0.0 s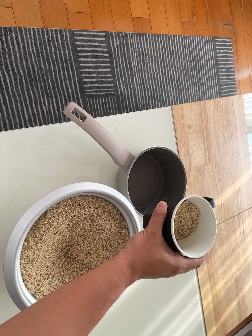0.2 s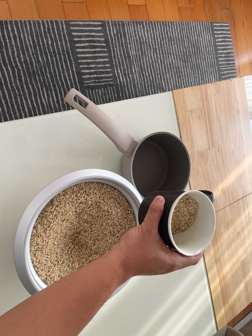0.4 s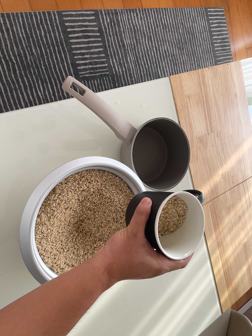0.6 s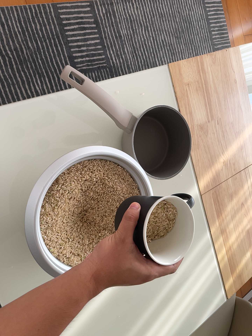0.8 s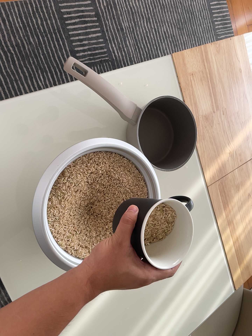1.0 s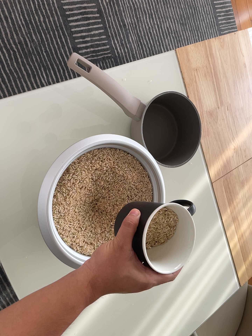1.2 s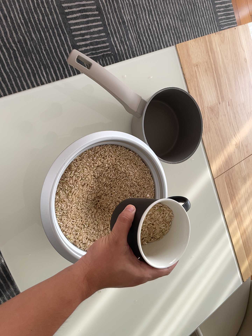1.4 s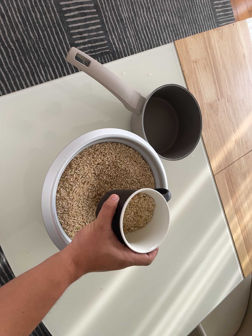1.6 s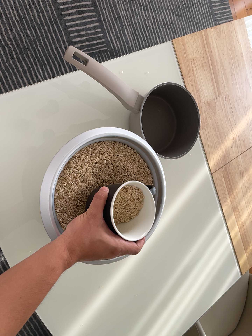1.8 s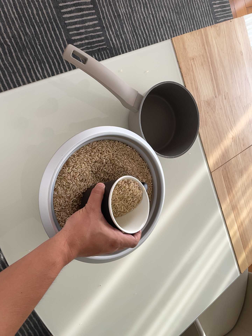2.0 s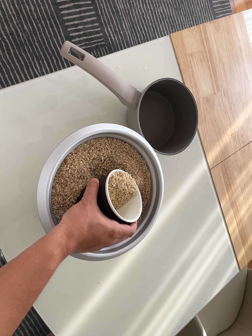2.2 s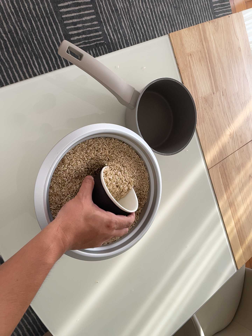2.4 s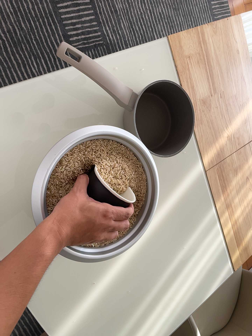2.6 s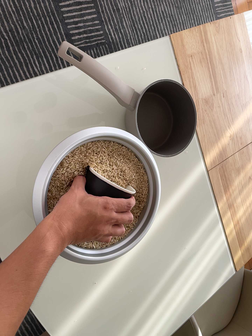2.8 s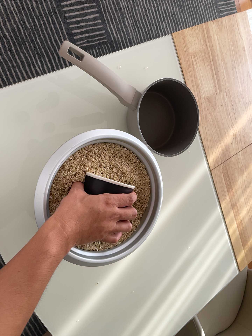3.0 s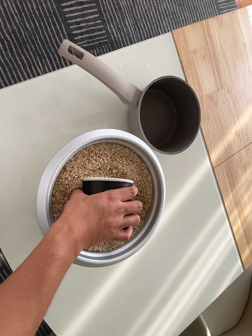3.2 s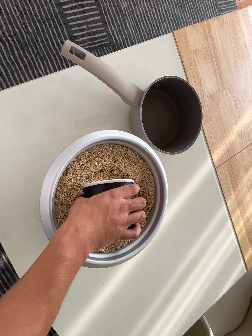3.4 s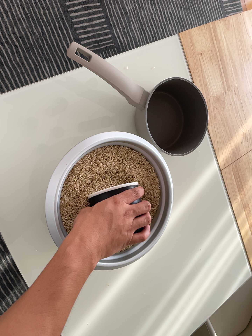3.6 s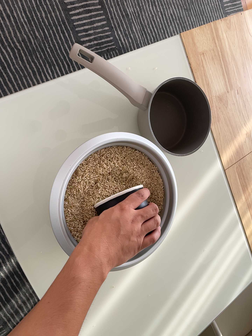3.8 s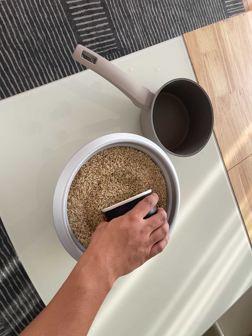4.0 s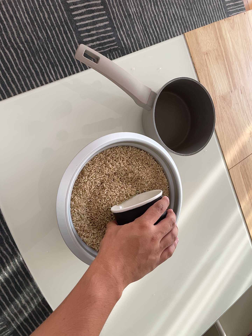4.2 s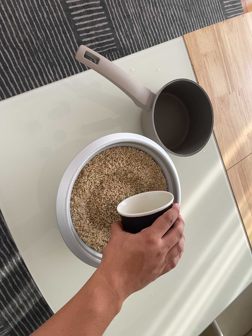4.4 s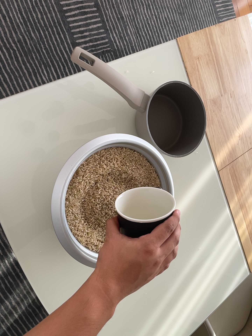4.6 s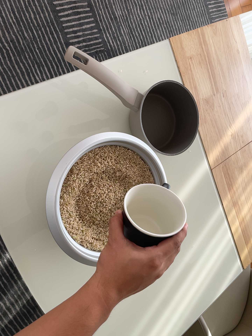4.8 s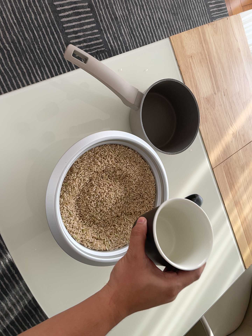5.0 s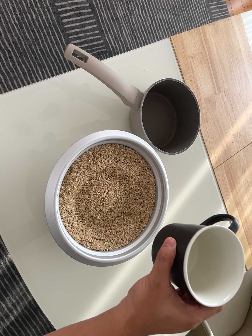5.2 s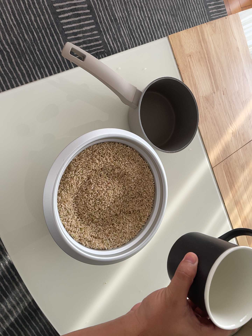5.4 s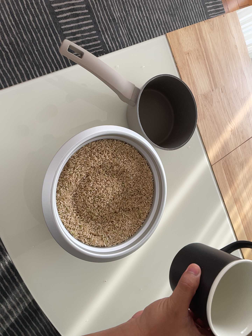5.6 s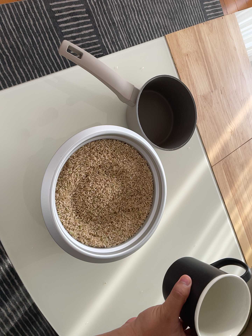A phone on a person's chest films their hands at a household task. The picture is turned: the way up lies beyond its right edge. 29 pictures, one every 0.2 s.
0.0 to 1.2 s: The camera rolls about its line of sight by about 10 degrees, and the scene rotates counterclockwise.
1.2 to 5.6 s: The camera shifts only a little, or ends up much as it began.
The film runs backward here.
